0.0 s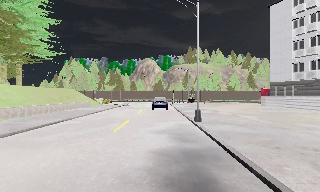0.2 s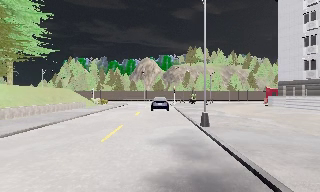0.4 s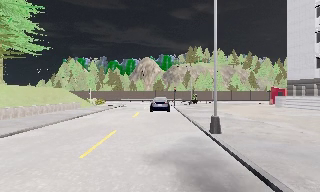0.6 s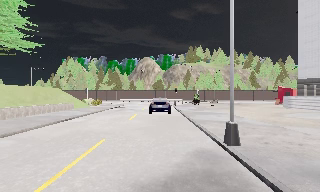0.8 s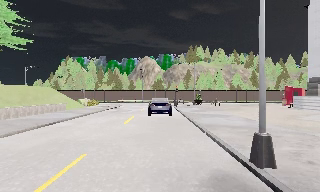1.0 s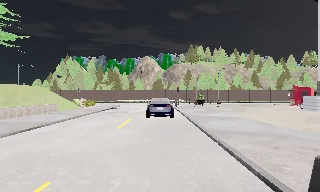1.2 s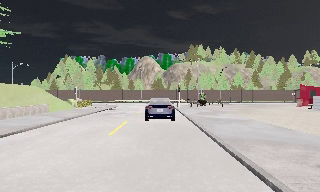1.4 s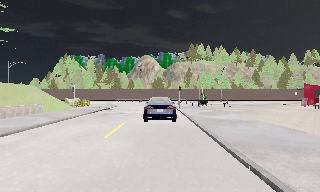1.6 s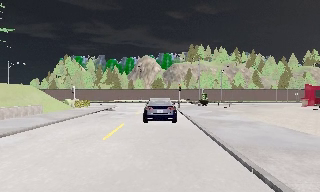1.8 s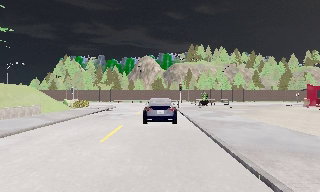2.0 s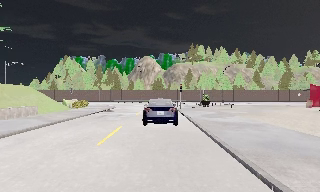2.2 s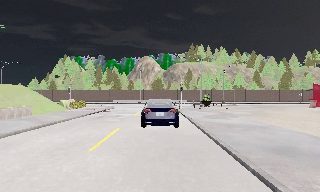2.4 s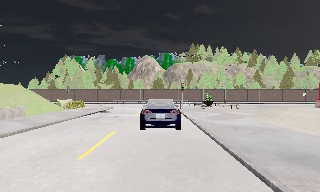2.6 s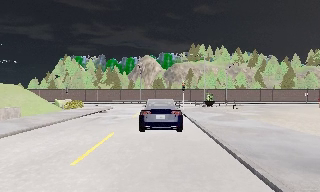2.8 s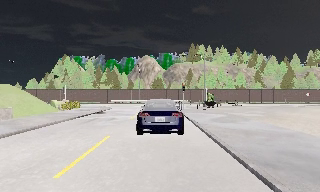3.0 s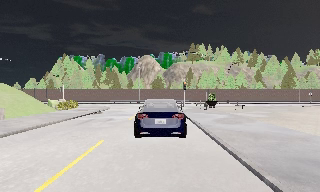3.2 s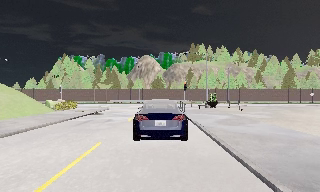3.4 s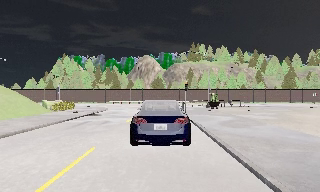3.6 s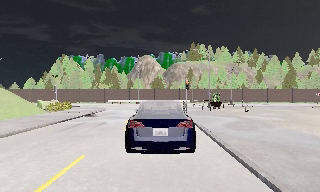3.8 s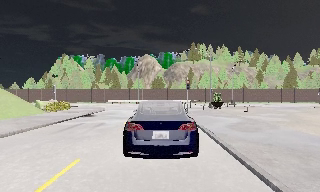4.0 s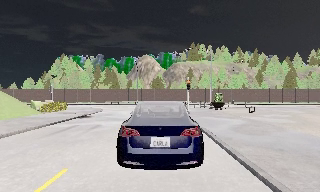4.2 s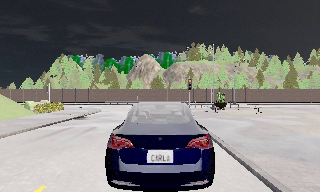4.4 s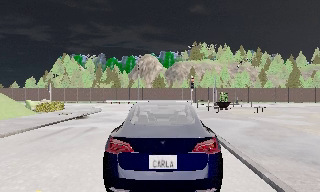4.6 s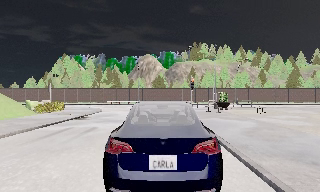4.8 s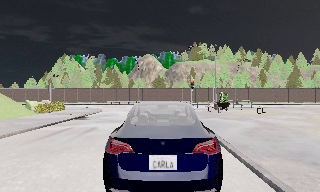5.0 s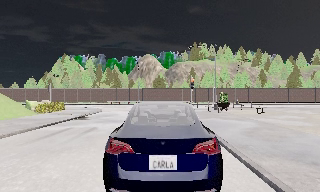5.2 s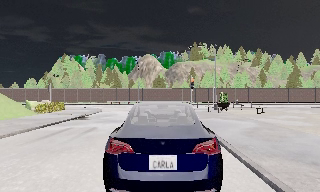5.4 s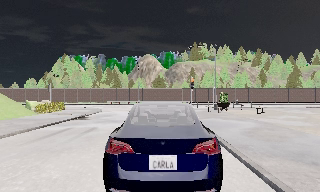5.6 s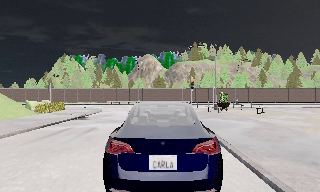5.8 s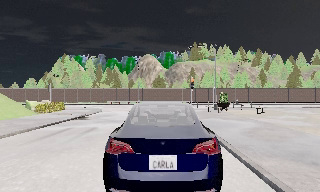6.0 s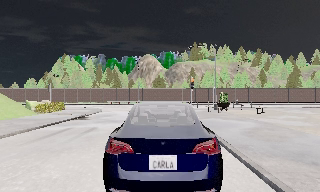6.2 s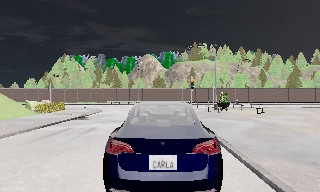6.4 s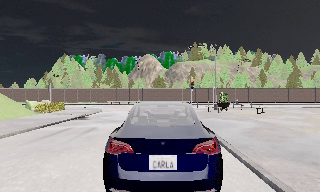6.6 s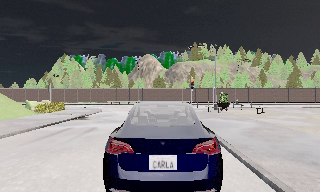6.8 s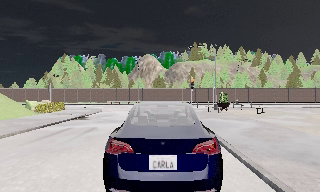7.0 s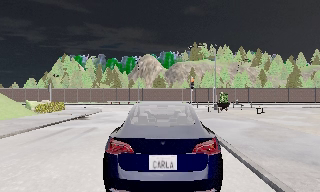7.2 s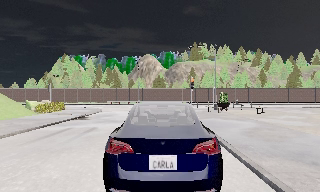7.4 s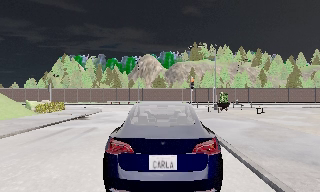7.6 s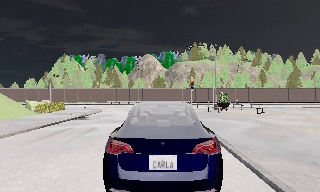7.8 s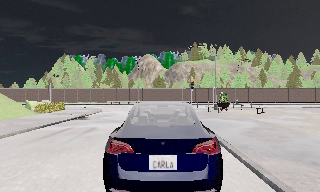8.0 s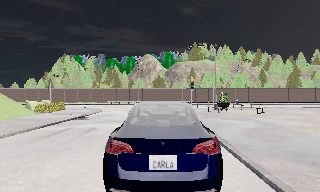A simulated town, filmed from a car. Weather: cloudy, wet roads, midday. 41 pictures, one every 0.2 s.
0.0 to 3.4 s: The camera travels forward, about 14 m, so what stands in front looms larger. It loses speed.
3.4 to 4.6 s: The camera travels forward, about 2.5 m, so what stands in front looms larger. It loses speed.
4.6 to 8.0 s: The camera keeps its place and its aim.
The film runs forward here.
